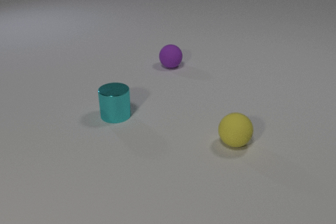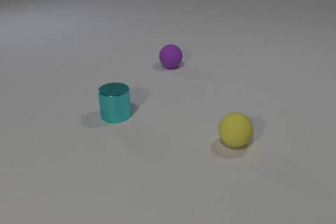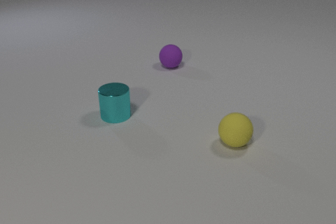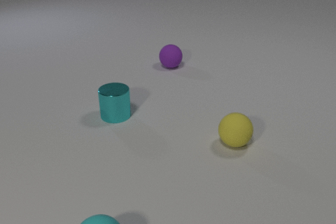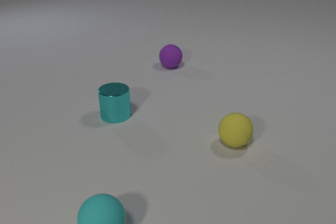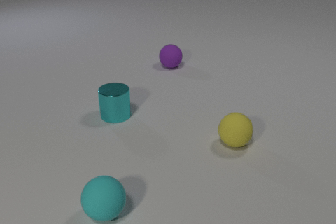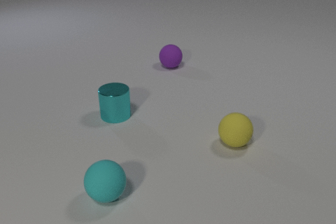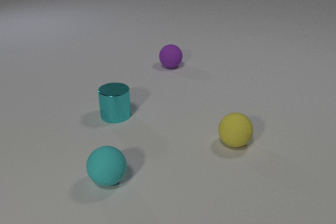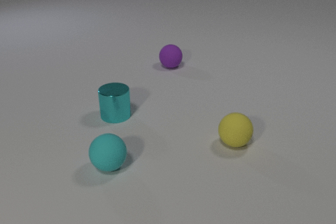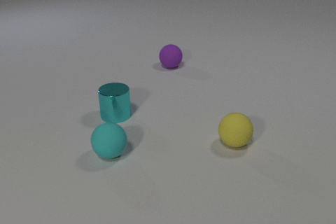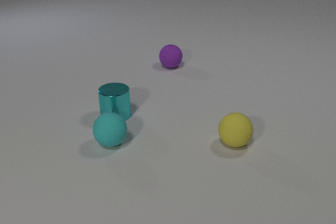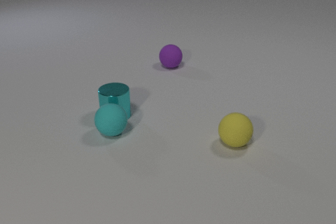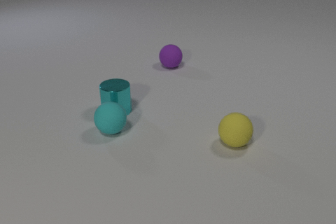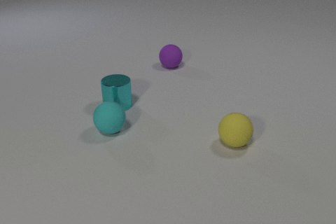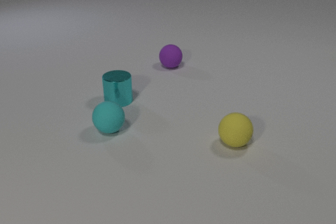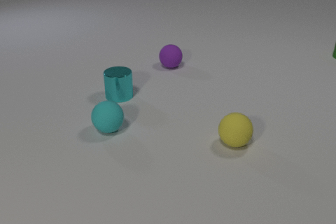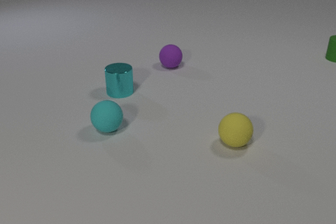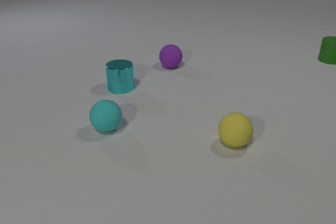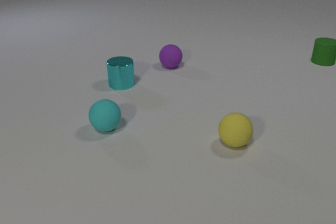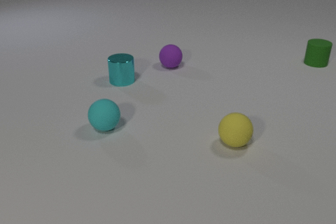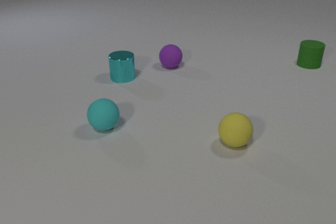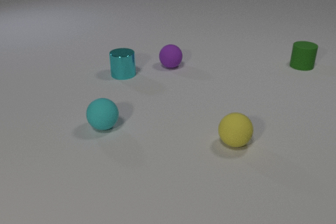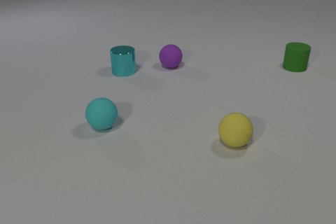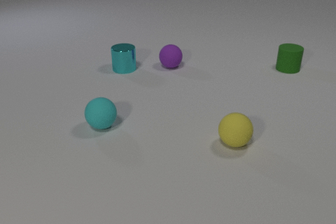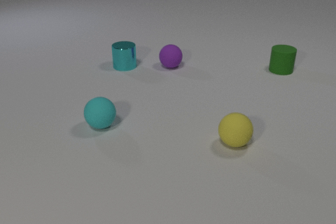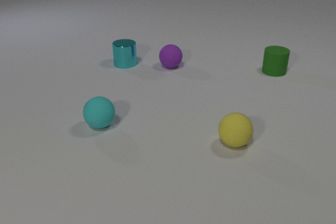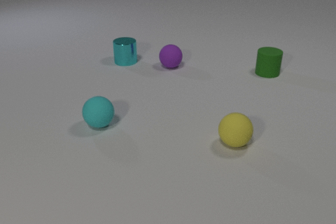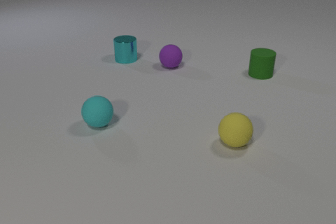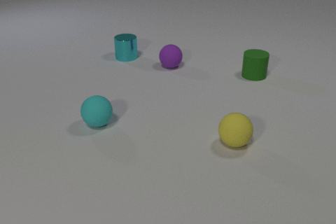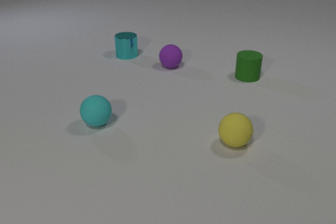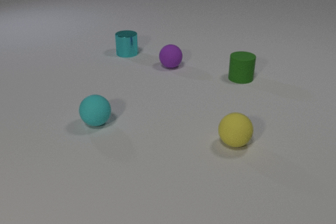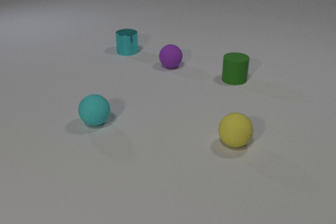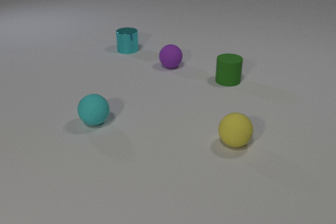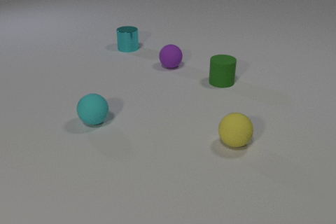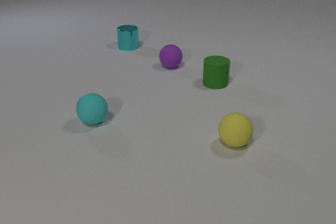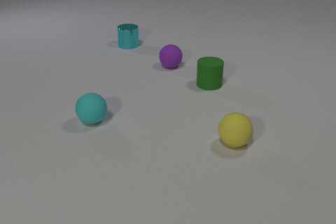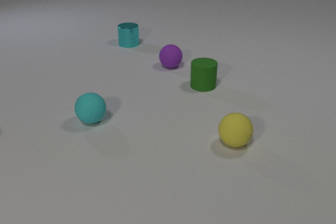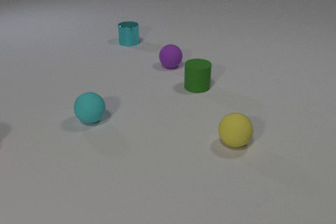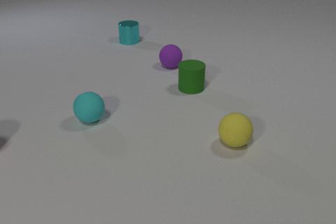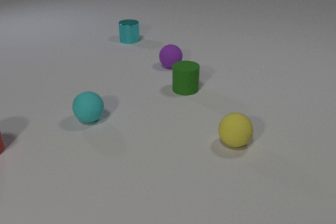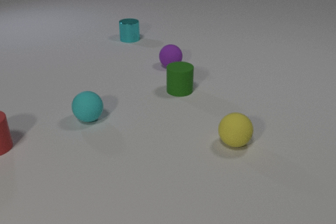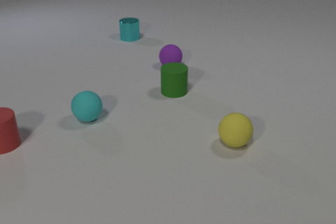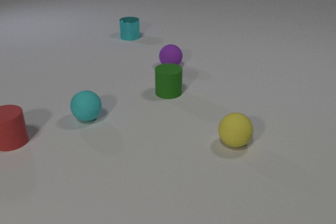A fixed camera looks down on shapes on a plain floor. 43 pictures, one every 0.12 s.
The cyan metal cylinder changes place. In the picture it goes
away from the camera.
The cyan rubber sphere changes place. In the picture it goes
away from the camera.
0.00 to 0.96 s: The cyan rubber sphere comes in at the bottom edge, rolls away from the camera.
0.96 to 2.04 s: The cyan rubber sphere rolls away from the camera. The cyan metal cylinder slides away from the camera. The green rubber cylinder comes in at the right edge, slides toward the camera and to the left. The cyan rubber sphere and the cyan metal cylinder collide.
2.04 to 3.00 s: The cyan rubber sphere rolls away from the camera and to the left. The cyan metal cylinder slides away from the camera. The green rubber cylinder slides to the left and toward the camera.
3.00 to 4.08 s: The cyan rubber sphere rolls away from the camera and to the left. The cyan metal cylinder slides away from the camera. The green rubber cylinder slides to the left and toward the camera.
4.08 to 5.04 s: The cyan rubber sphere rolls away from the camera. The cyan metal cylinder slides away from the camera. The red rubber cylinder comes in at the left edge, slides to the right. The green rubber cylinder slides to the left and toward the camera.
How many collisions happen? 1.
What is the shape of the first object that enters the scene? sphere.
Are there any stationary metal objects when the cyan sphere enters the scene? yes.
